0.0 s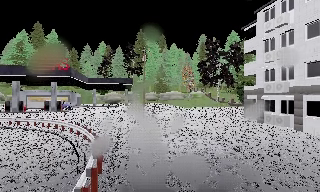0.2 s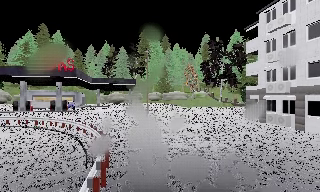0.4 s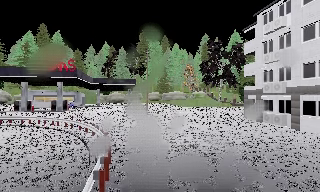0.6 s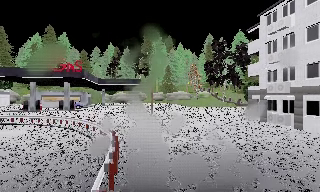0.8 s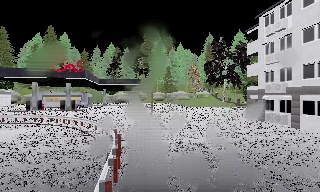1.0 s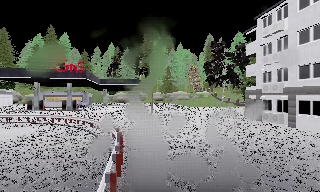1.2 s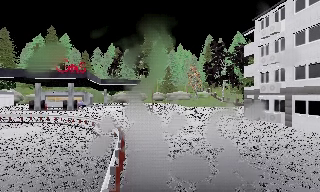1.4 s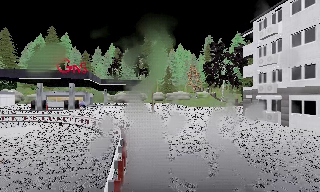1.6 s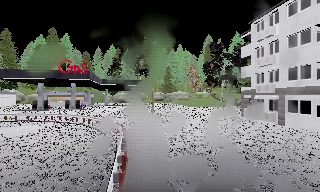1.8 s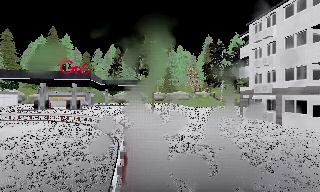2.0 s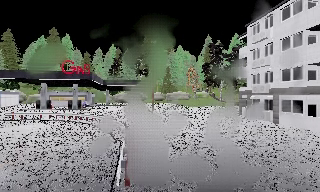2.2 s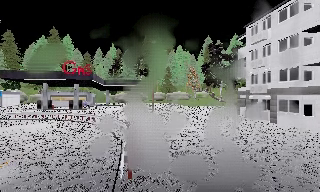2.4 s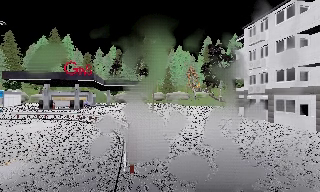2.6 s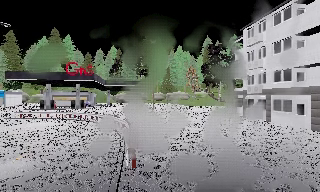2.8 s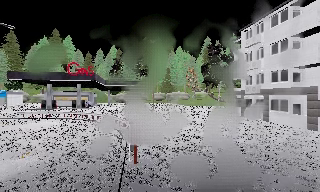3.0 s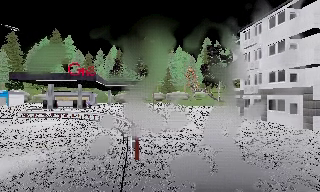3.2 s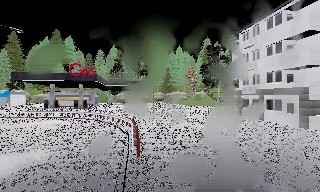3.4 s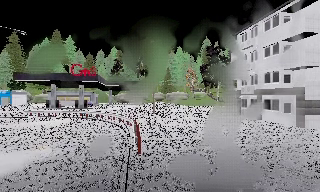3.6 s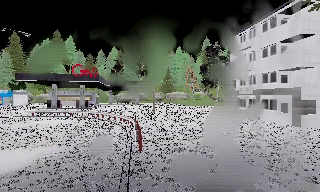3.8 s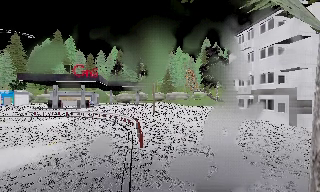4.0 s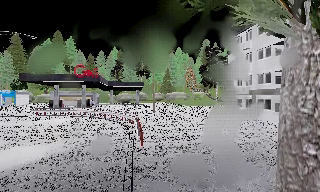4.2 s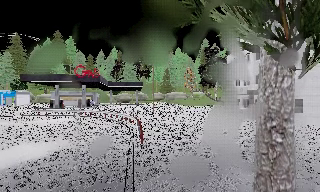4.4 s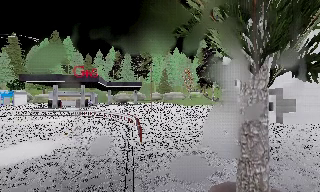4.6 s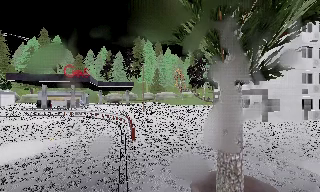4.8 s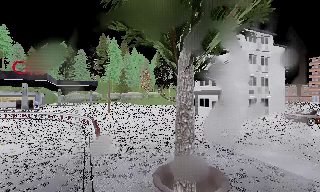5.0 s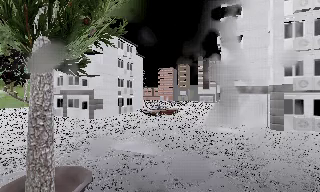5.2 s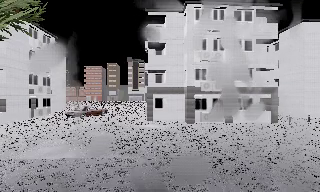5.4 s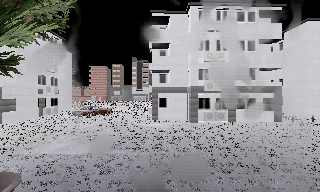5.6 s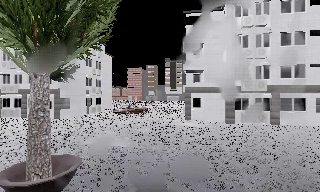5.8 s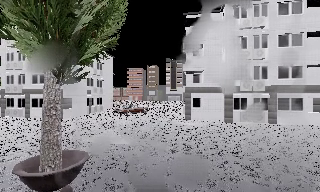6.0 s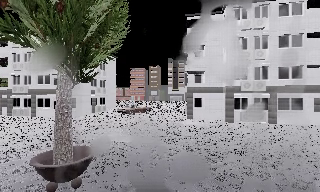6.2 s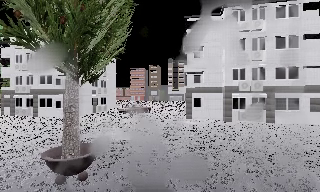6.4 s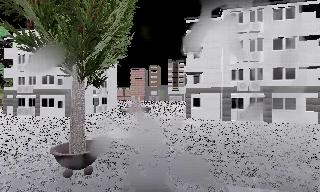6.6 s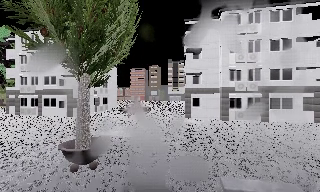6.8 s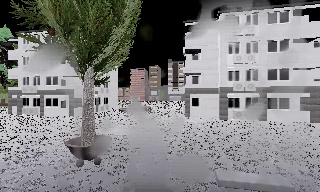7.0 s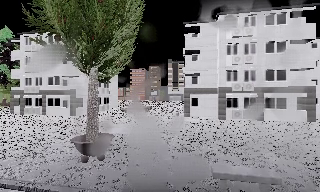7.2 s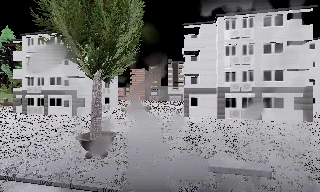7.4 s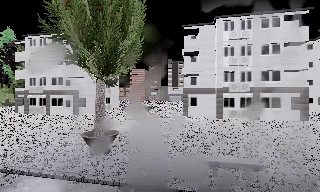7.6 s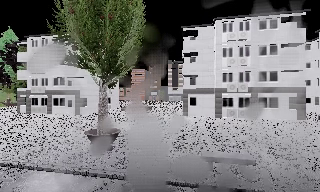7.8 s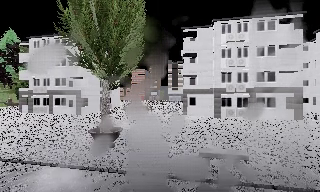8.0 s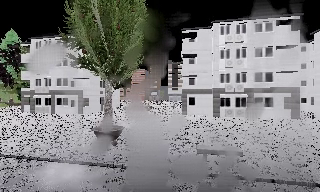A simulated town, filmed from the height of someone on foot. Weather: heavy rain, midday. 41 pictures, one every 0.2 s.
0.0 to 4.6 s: The camera travels backward, about 8 m, so what stands in front gets smaller.
4.6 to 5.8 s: The scene slides to the left, as the camera pans about 65 degrees to its right. It travels backward, about 2 m.
5.8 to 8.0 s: The camera travels backward, about 4 m, so what stands in front gets smaller.
The film runs backward here.
